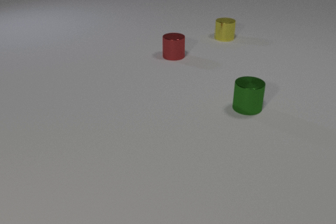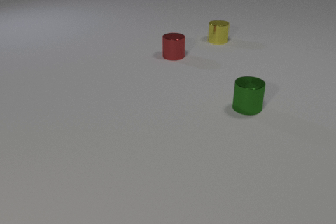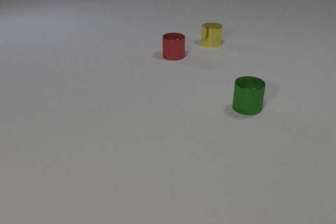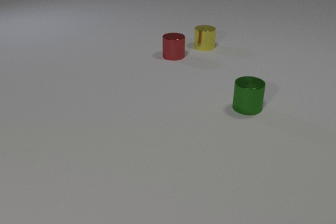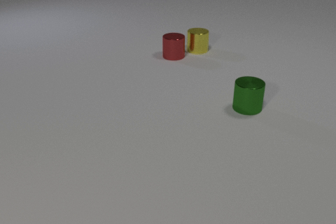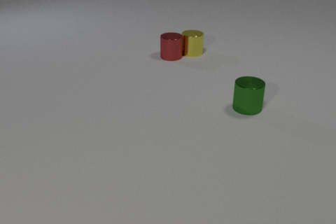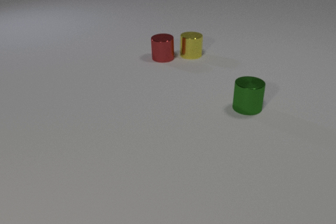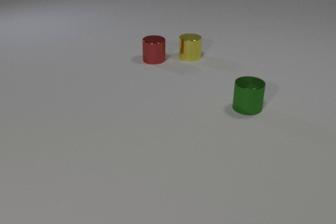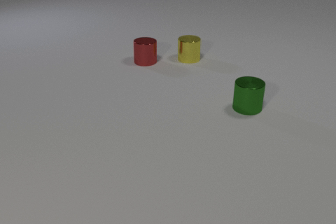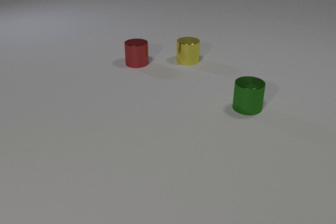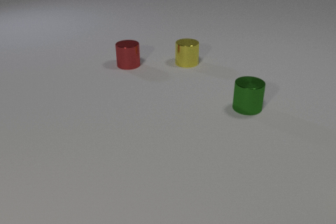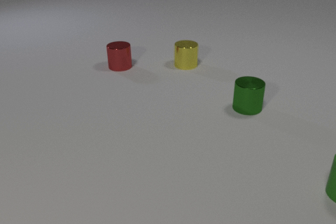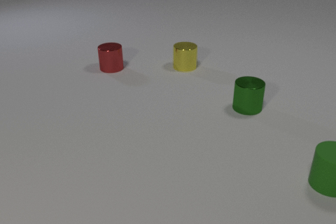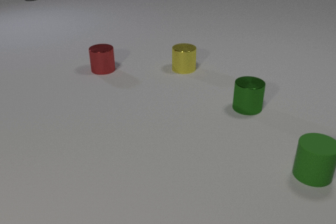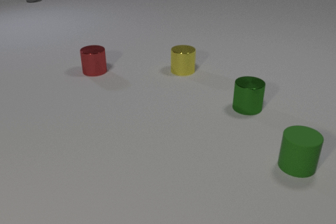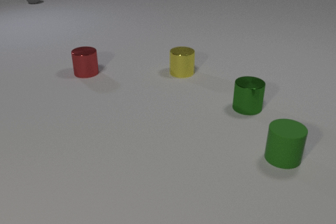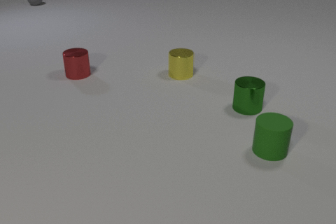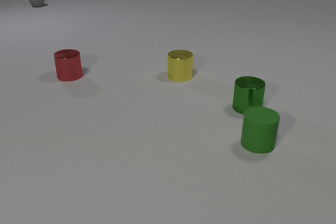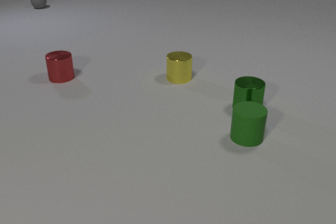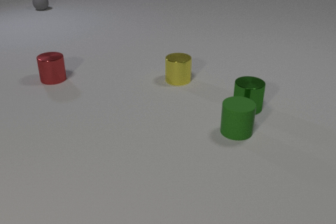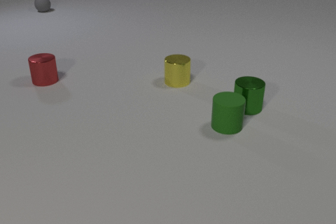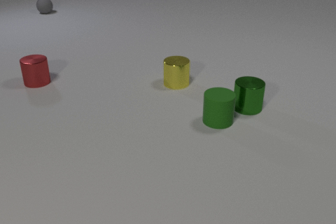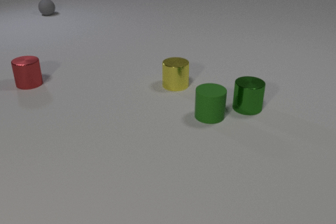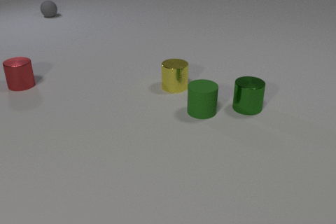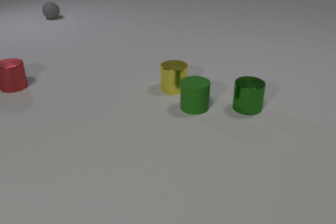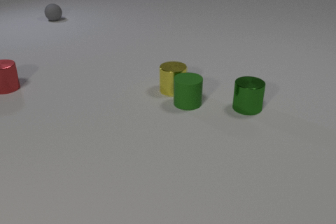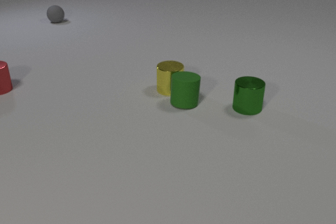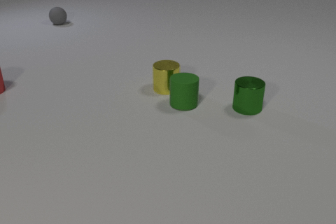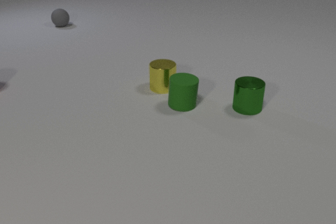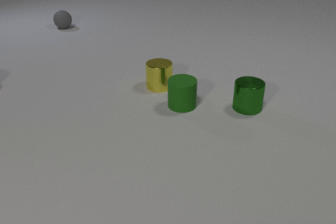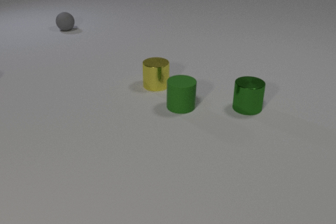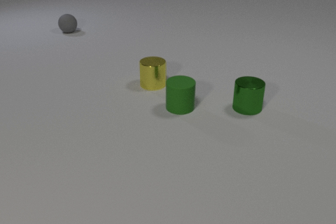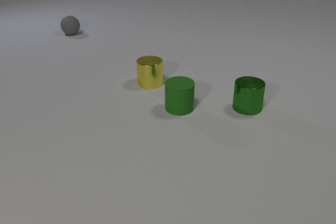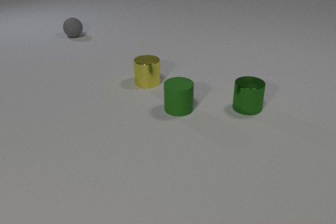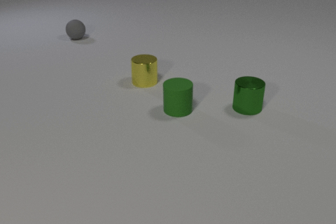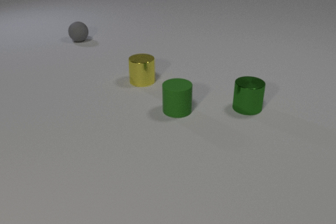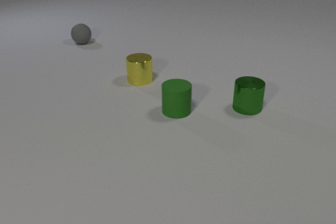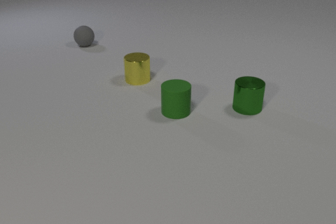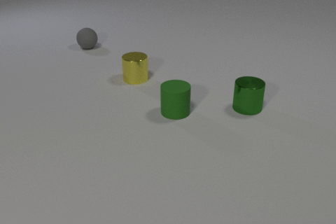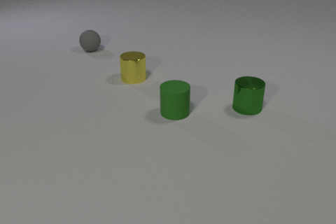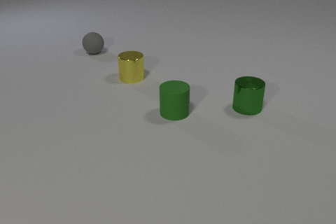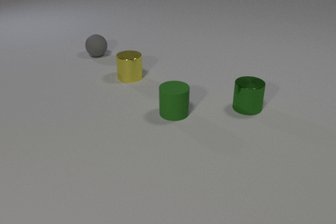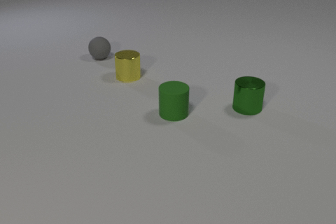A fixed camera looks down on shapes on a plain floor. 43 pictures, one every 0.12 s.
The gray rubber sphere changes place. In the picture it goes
toward the camera.
The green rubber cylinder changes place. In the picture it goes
to the left.
0.00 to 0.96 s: The yellow metal cylinder slides toward the camera and to the left. The red metal cylinder slides to the left and toward the camera. The yellow metal cylinder and the red metal cylinder collide.
0.96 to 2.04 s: The yellow metal cylinder slides toward the camera. The red metal cylinder slides to the left. The green rubber cylinder comes in at the right edge, slides to the left and away from the camera. The gray rubber sphere comes in at the top edge, rolls toward the camera.
2.04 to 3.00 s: The yellow metal cylinder slides toward the camera. The red metal cylinder slides to the left. The green rubber cylinder slides to the left and away from the camera. The gray rubber sphere rolls toward the camera.
3.00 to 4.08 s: The yellow metal cylinder slides to the left and away from the camera. The red metal cylinder slides to the left, leaves at the left edge. The green rubber cylinder slides toward the camera and to the left. The gray rubber sphere rolls toward the camera. The yellow metal cylinder and the green rubber cylinder collide.
4.08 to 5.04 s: The yellow metal cylinder slides to the left and away from the camera. The green rubber cylinder slides toward the camera. The gray rubber sphere rolls toward the camera.
How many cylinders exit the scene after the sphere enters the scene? 1.
What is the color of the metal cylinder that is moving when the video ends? yellow.
How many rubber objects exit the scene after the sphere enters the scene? 0.
